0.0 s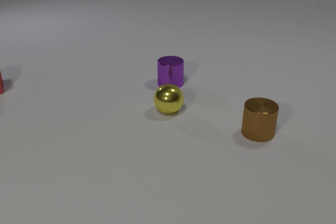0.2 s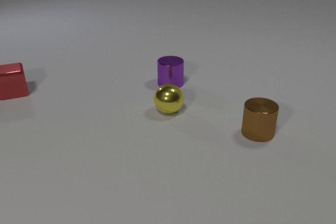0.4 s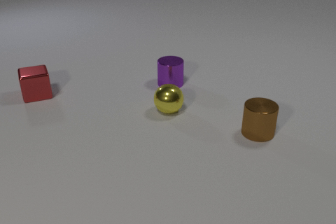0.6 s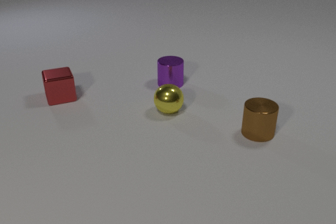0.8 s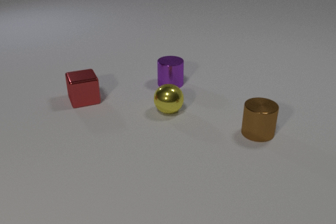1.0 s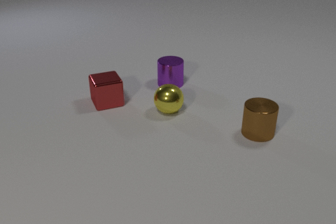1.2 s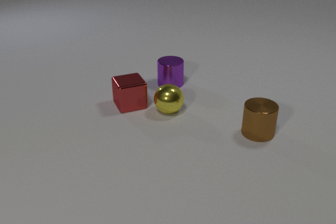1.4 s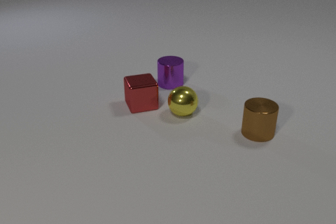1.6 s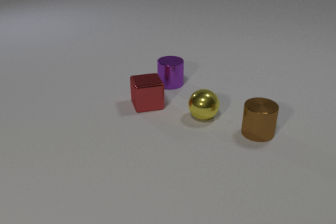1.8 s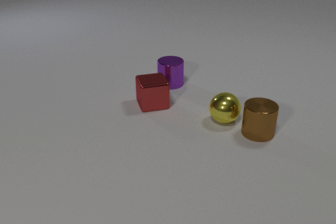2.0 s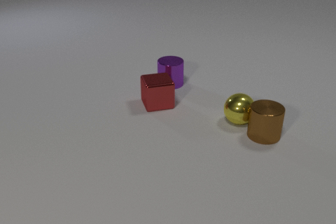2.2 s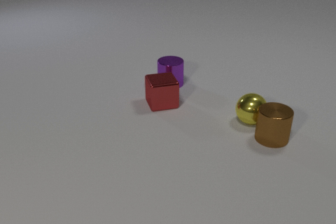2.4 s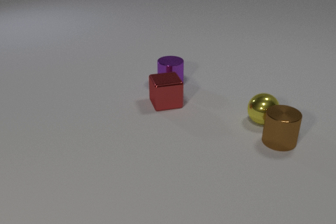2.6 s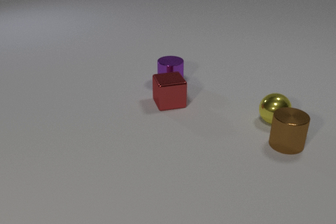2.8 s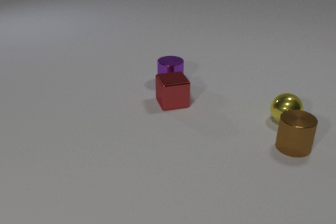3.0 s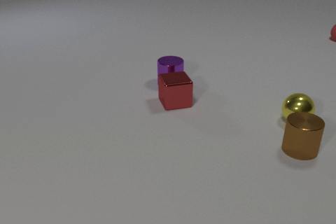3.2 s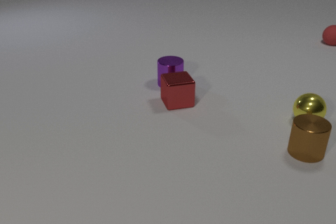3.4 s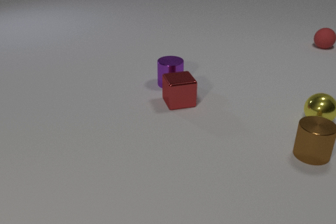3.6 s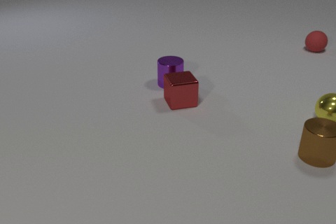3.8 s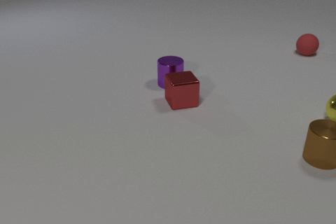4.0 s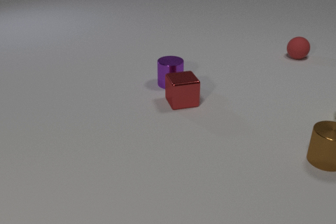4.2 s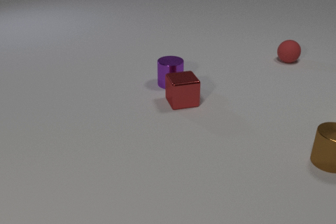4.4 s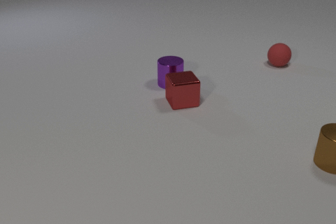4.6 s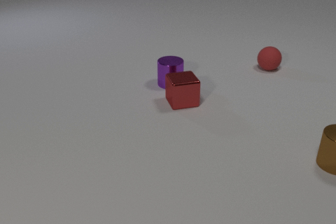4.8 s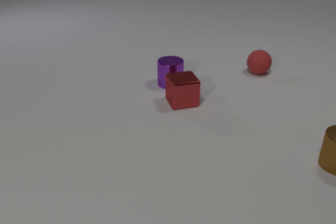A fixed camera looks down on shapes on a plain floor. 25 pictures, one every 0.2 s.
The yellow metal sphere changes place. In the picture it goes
to the right.
The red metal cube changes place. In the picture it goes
to the right.
0.0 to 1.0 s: The red metal cube slides to the right and toward the camera.
1.0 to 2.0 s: The red metal cube slides to the right. The yellow metal sphere rolls to the right. The red metal cube and the yellow metal sphere collide. The yellow metal sphere and the brown metal cylinder collide.
2.0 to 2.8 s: The red metal cube slides to the right. The yellow metal sphere rolls to the right. The brown metal cylinder slides to the right and toward the camera.
2.8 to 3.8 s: The red metal cube slides to the right. The yellow metal sphere rolls to the right. The brown metal cylinder slides to the right. The red rubber sphere comes in at the right edge, rolls toward the camera and to the left.
3.8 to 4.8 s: The yellow metal sphere rolls to the right, leaves at the right edge. The brown metal cylinder slides to the right. The red rubber sphere rolls toward the camera and to the left.
What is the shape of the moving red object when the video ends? sphere.
Are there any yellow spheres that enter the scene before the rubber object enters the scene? no.
What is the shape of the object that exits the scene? sphere.
